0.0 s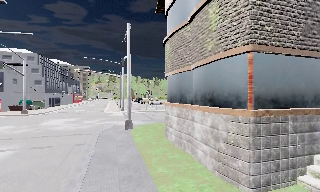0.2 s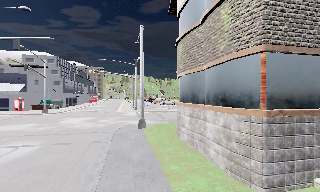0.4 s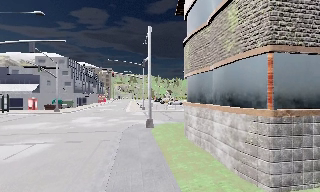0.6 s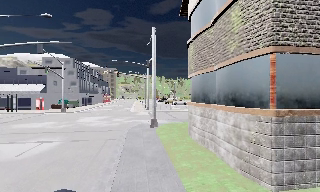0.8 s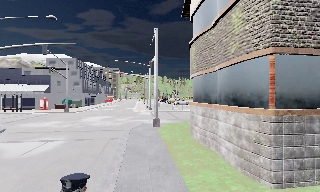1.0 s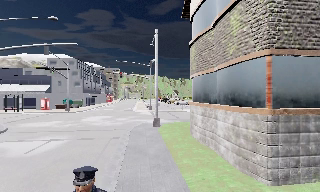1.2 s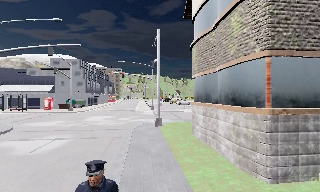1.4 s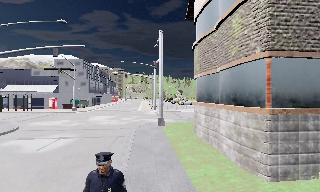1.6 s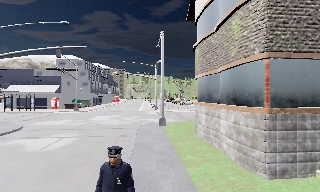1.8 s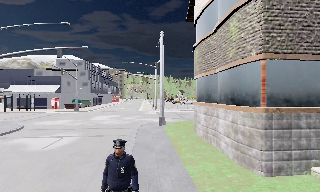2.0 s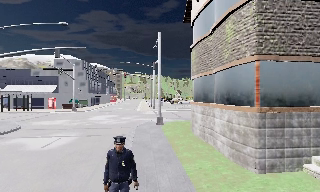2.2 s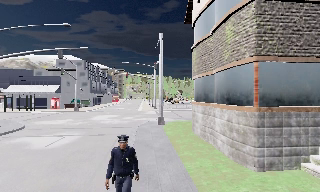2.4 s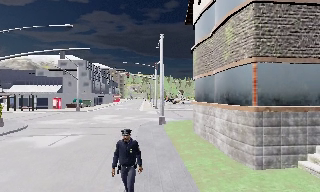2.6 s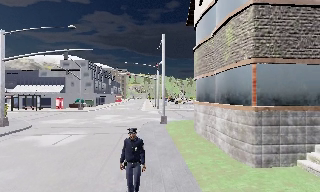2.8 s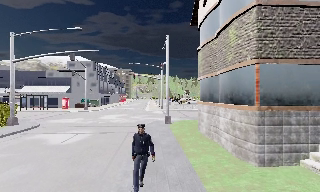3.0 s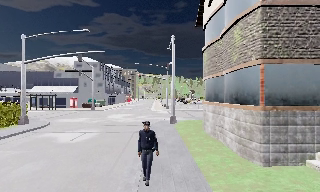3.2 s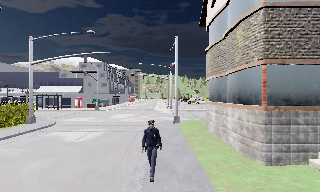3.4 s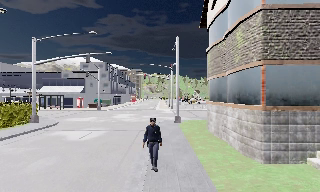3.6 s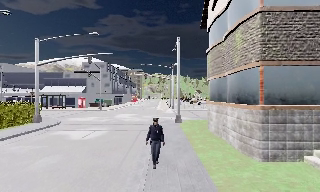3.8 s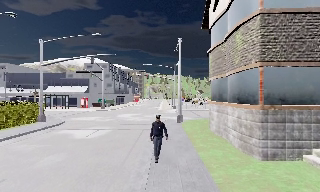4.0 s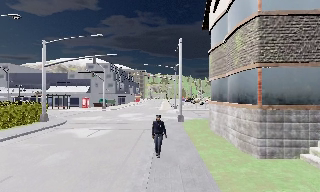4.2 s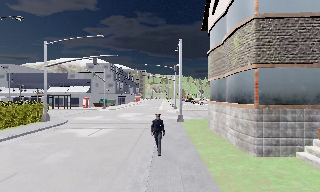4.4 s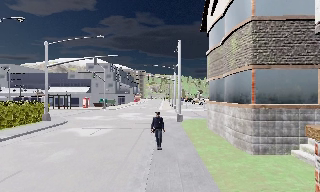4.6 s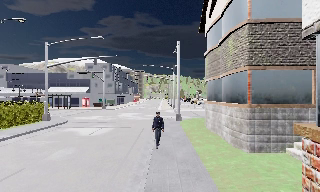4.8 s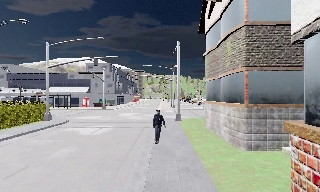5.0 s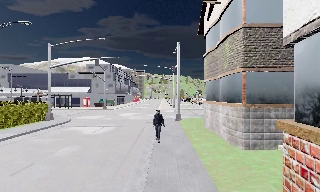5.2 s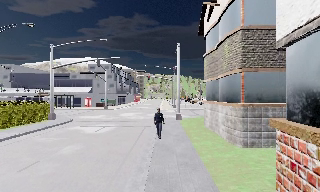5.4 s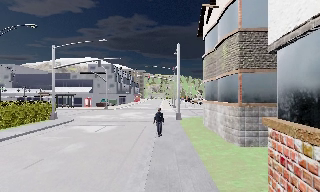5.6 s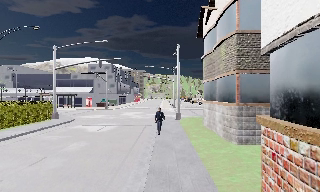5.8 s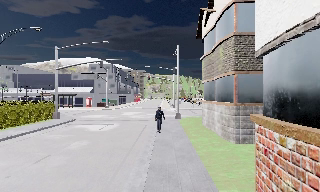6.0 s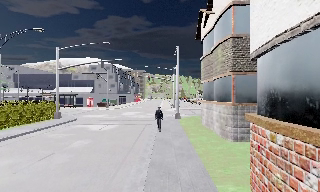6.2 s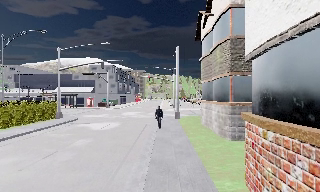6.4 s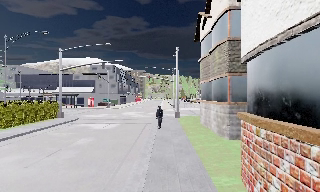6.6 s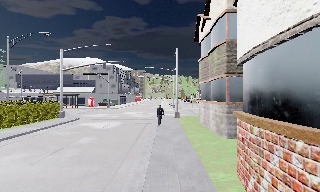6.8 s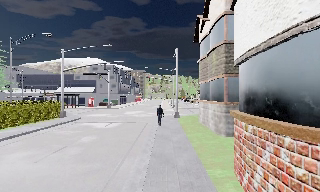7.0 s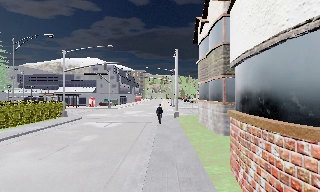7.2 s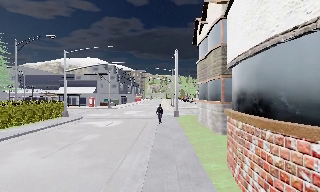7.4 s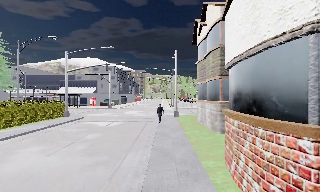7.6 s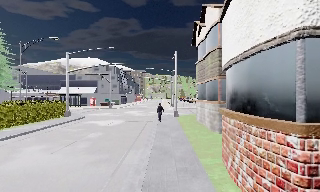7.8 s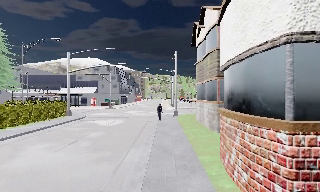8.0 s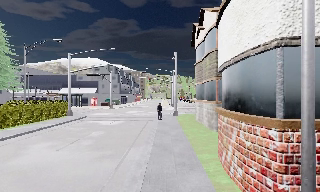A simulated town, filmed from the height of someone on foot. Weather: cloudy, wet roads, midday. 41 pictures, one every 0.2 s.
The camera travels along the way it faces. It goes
backward.
0.0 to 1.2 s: The scene slides to the right, as the camera pans about 10 degrees to its left. It travels backward, about 1 m, so what stands in front gets smaller.
1.2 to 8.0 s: The camera travels backward, about 7 m, so what stands in front gets smaller.
The film runs backward here.
